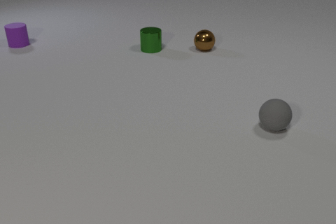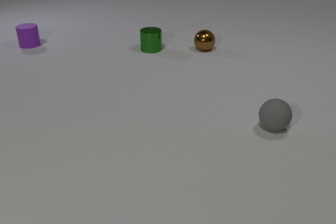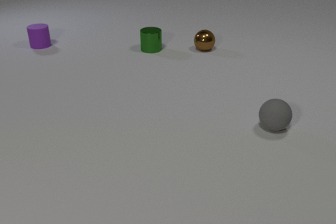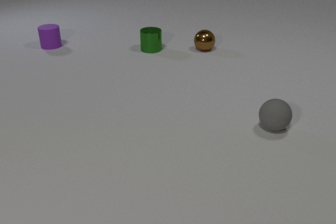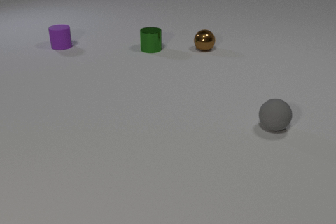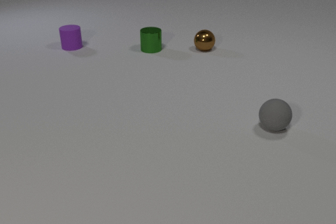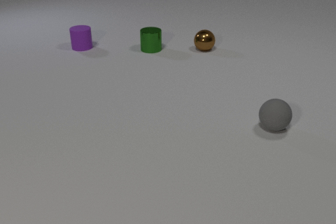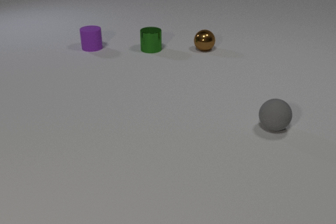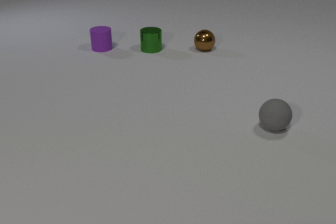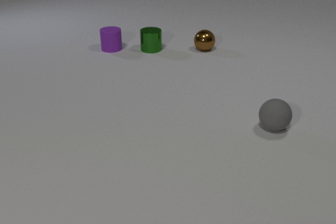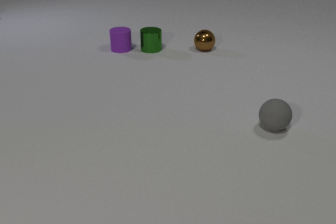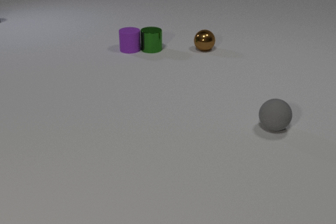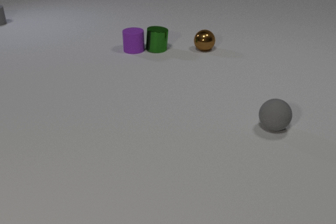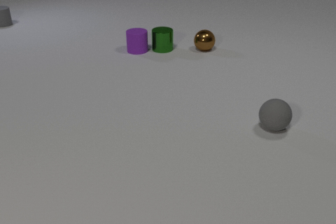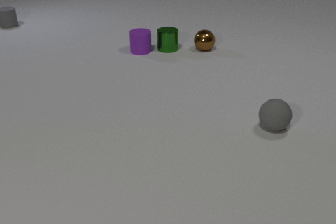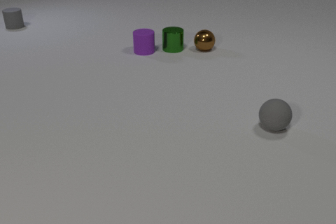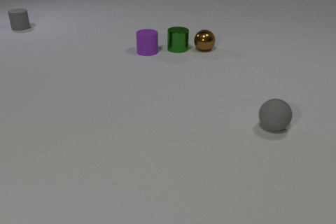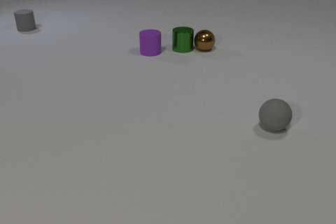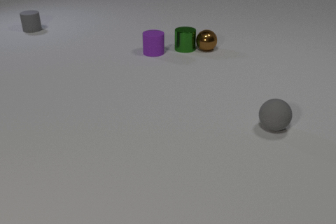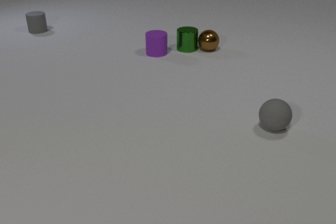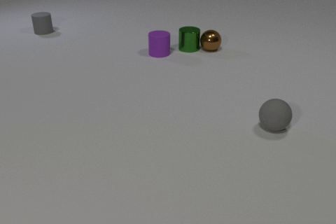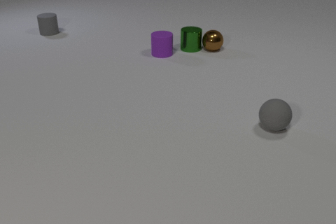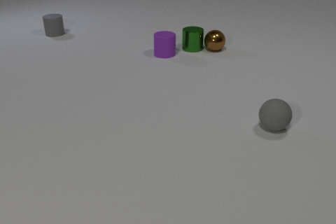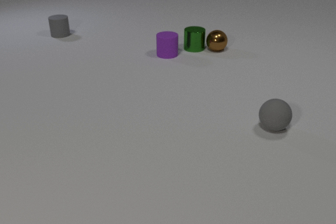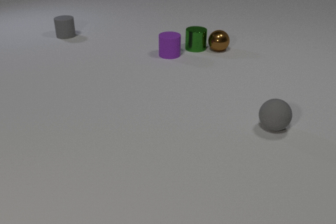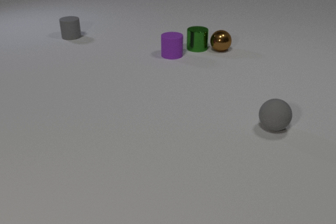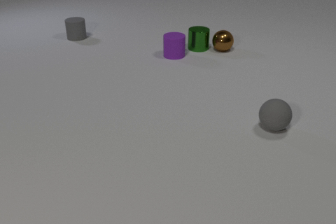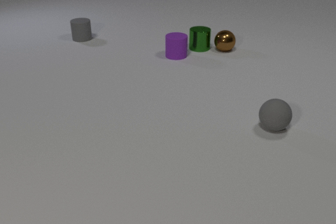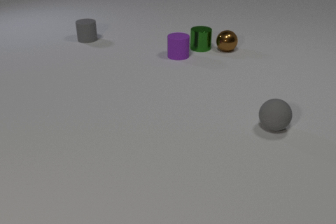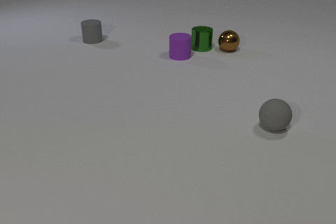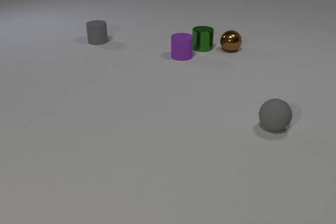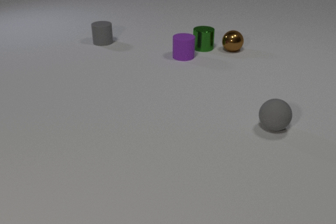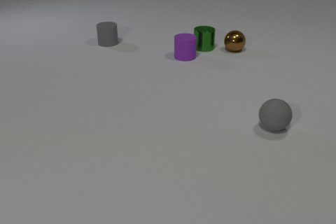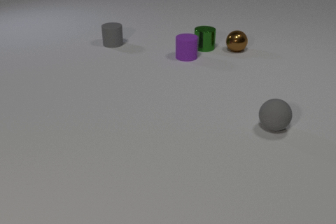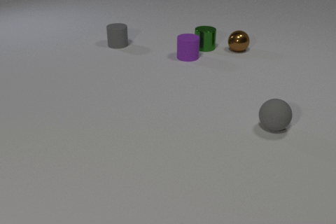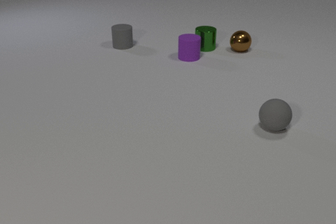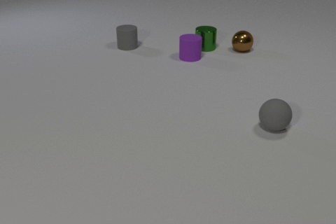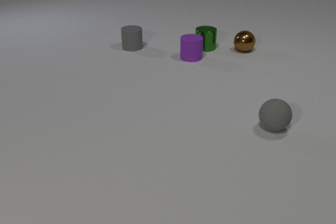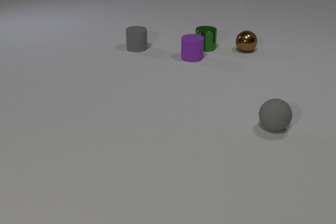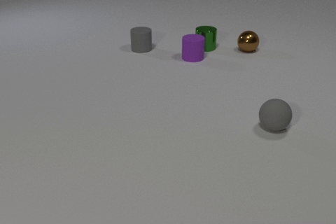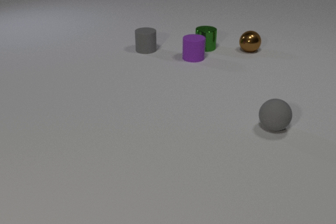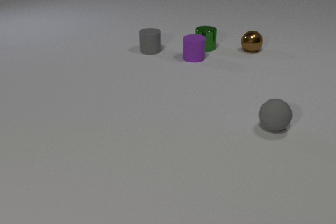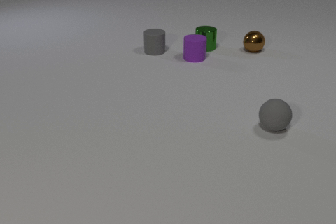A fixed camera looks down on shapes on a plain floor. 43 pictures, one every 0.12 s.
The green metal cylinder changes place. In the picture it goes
to the right.
The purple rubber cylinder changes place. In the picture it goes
to the right.
0.00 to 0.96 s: The purple rubber cylinder slides to the right and toward the camera.
0.96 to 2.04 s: The purple rubber cylinder slides to the right. The green metal cylinder slides to the right. The gray rubber cylinder comes in at the left edge, slides toward the camera and to the right. The purple rubber cylinder and the green metal cylinder collide. The green metal cylinder and the brown metal sphere collide.
2.04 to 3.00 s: The purple rubber cylinder slides to the right. The green metal cylinder slides to the right. The brown metal sphere rolls to the right. The gray rubber cylinder slides to the right and toward the camera.
3.00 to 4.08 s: The purple rubber cylinder slides to the right. The green metal cylinder slides to the right. The brown metal sphere rolls to the right. The gray rubber cylinder slides to the right and toward the camera.
4.08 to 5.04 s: The purple rubber cylinder slides to the right. The brown metal sphere rolls to the right. The gray rubber cylinder slides to the right and toward the camera.
What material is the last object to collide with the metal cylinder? metal.
What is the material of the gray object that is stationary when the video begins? rubber.
Are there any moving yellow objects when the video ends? no.
